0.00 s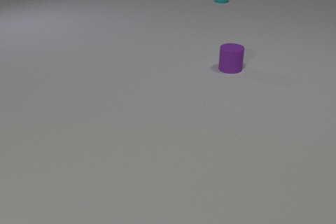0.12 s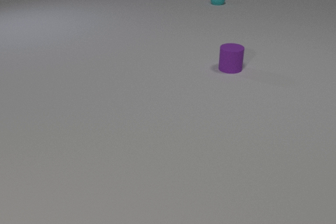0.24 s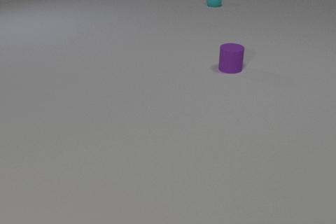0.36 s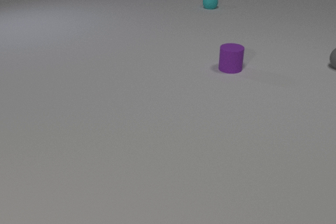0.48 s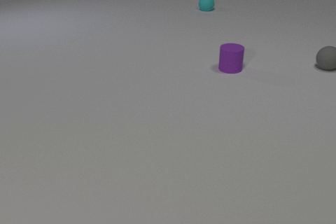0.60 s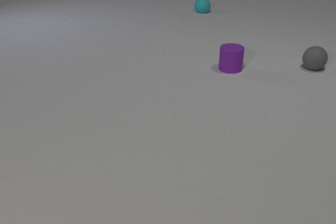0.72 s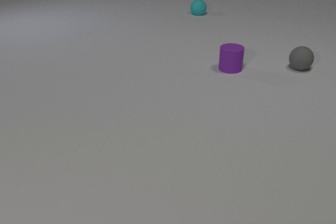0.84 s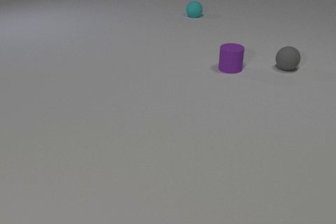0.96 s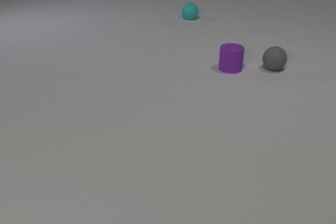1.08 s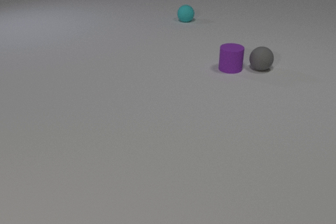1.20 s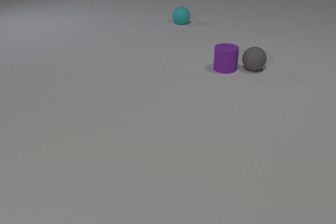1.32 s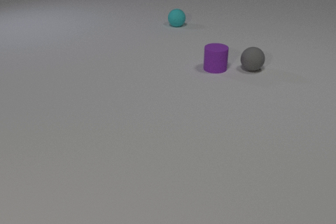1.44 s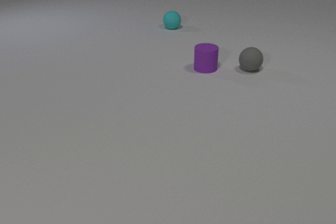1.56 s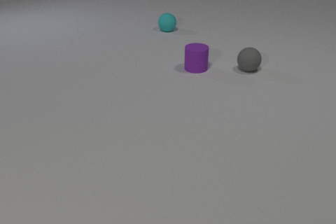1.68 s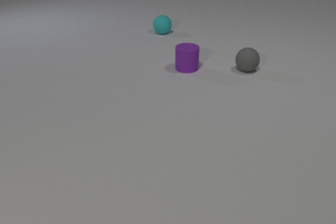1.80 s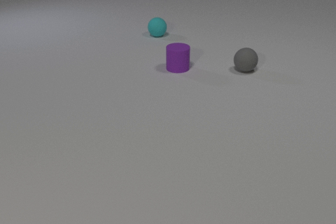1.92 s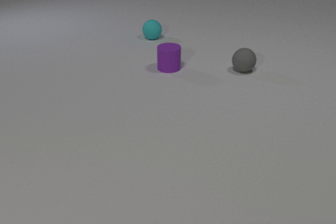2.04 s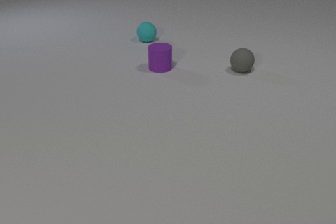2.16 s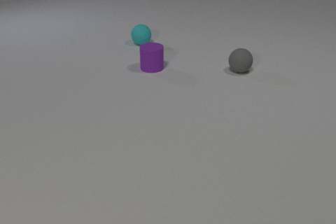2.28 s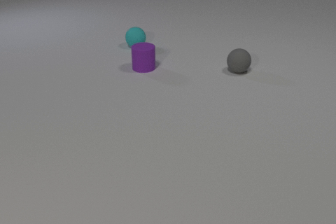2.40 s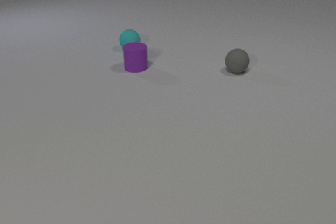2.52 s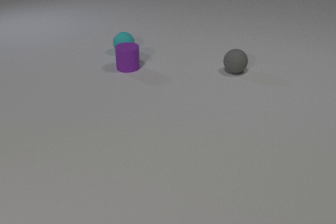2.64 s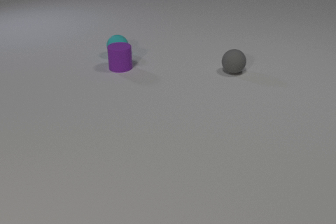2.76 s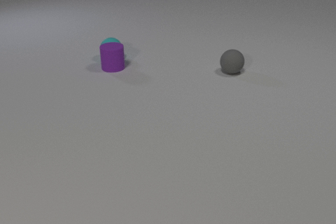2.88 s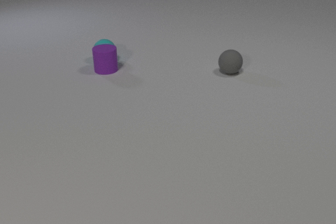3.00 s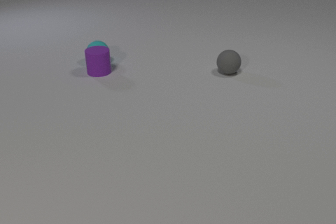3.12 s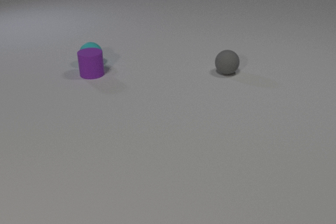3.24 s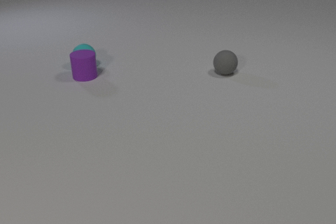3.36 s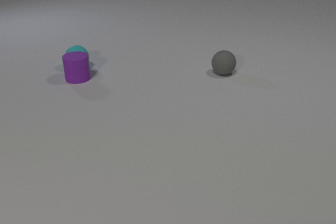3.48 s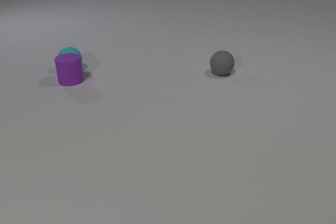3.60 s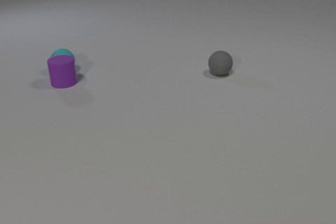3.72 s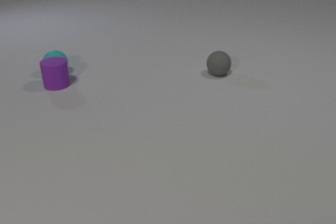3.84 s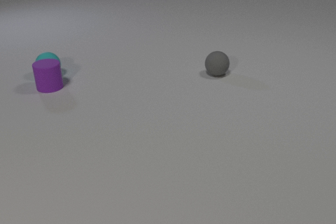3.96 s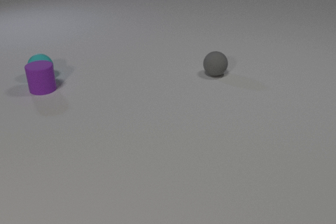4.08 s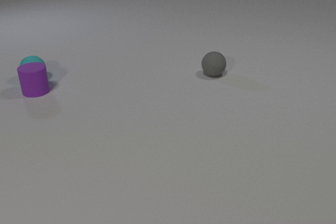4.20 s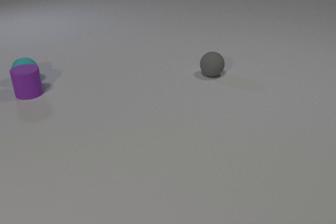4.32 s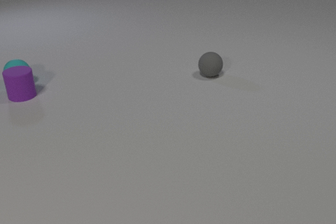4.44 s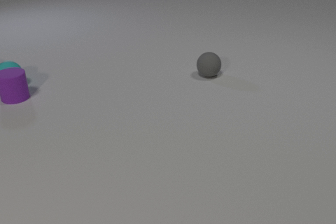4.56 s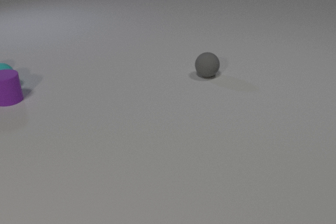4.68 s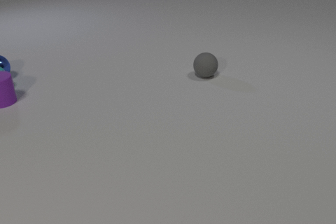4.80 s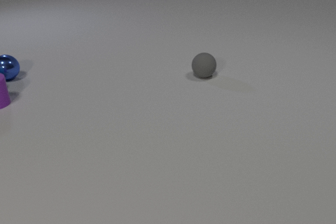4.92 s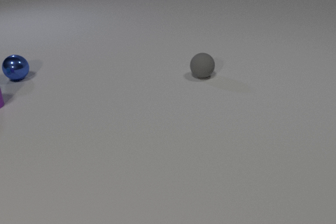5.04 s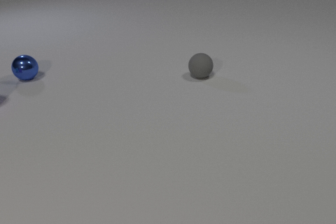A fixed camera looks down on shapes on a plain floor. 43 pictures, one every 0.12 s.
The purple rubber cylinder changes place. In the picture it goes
to the left.
The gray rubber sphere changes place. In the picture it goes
to the left.
0.00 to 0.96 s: The gray rubber sphere comes in at the right edge, rolls to the left. The cyan rubber sphere rolls toward the camera and to the left.
0.96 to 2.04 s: The gray rubber sphere rolls to the left. The purple rubber cylinder slides to the left. The cyan rubber sphere rolls toward the camera and to the left. The gray rubber sphere and the purple rubber cylinder collide.
2.04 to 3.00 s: The gray rubber sphere rolls to the left and toward the camera. The purple rubber cylinder slides to the left. The cyan rubber sphere rolls toward the camera and to the left. The purple rubber cylinder and the cyan rubber sphere collide.
3.00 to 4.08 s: The gray rubber sphere rolls to the left and toward the camera. The purple rubber cylinder slides to the left and toward the camera. The cyan rubber sphere rolls to the left and toward the camera.
4.08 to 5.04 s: The gray rubber sphere rolls to the left and toward the camera. The purple rubber cylinder slides to the left, leaves at the left edge. The blue metal sphere comes in at the left edge, rolls to the right and toward the camera. The cyan rubber sphere rolls to the left, leaves at the left edge.
Are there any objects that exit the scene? yes.
How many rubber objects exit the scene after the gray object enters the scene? 2.
How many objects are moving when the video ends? 2.
